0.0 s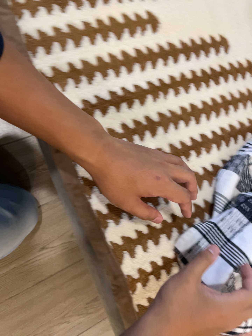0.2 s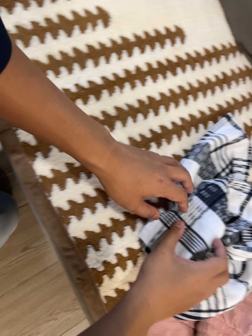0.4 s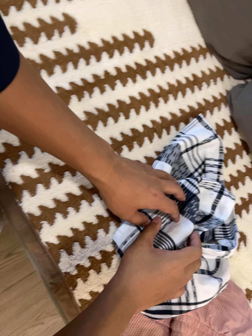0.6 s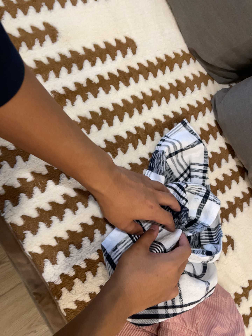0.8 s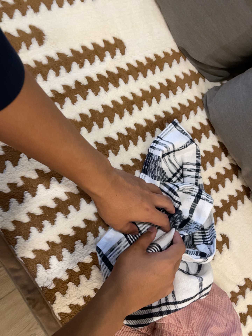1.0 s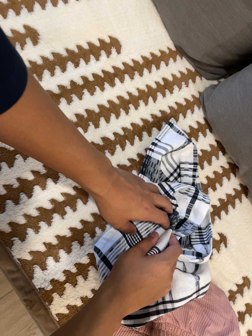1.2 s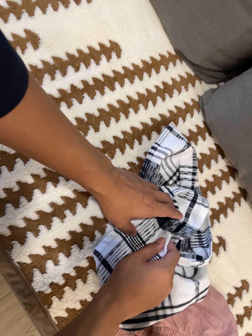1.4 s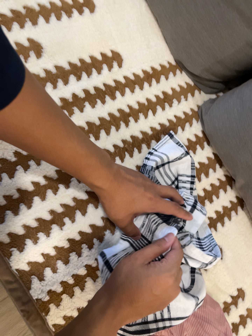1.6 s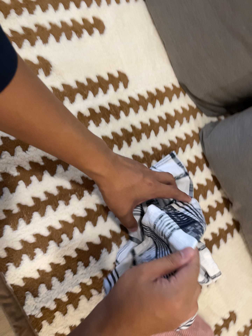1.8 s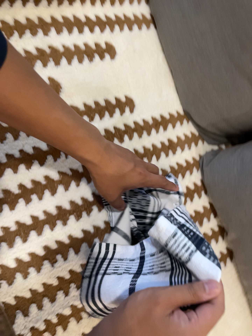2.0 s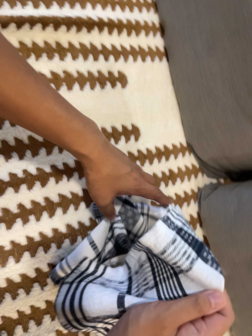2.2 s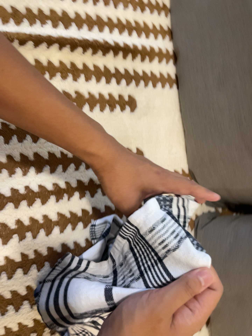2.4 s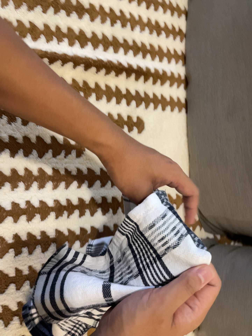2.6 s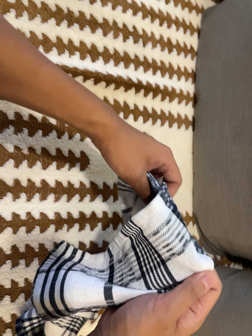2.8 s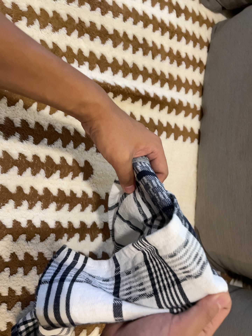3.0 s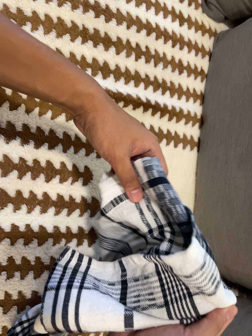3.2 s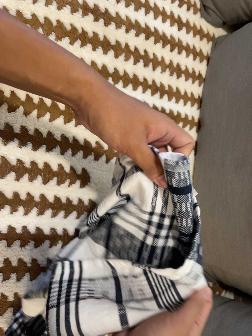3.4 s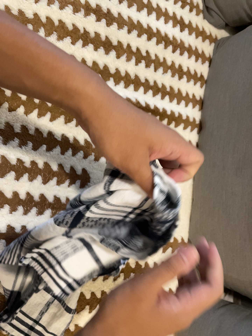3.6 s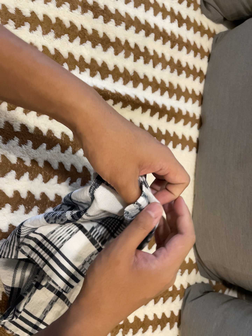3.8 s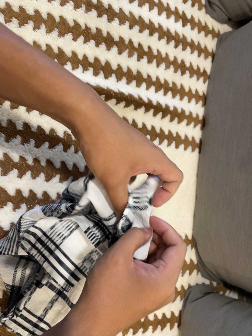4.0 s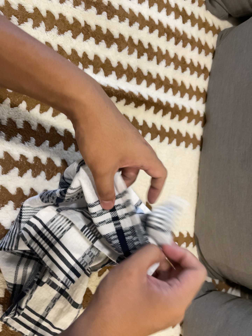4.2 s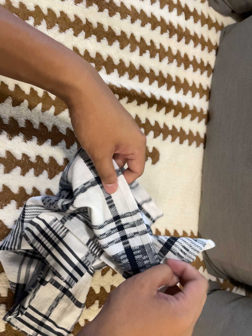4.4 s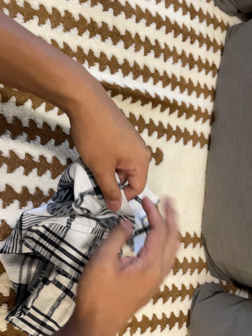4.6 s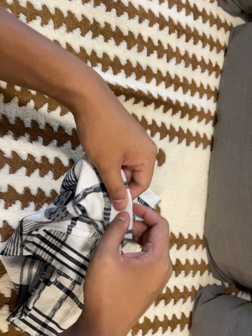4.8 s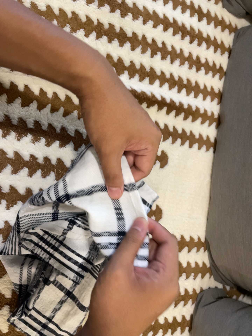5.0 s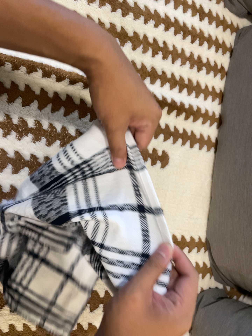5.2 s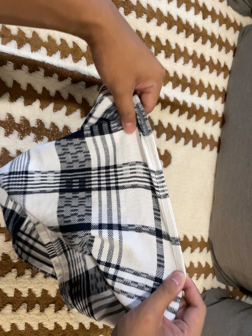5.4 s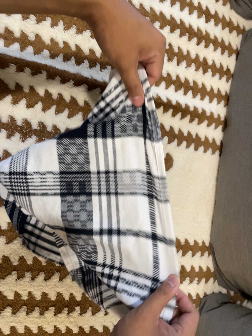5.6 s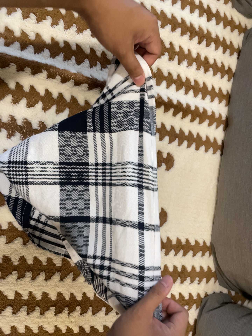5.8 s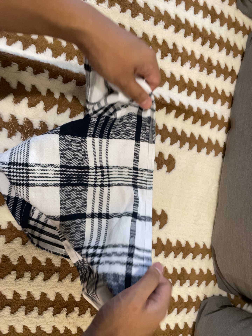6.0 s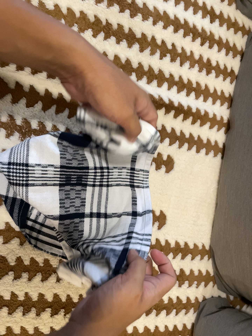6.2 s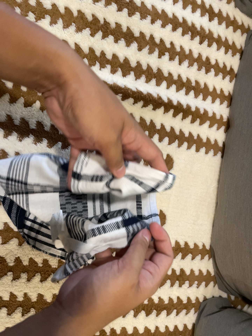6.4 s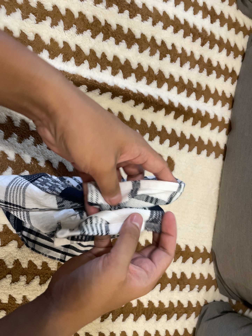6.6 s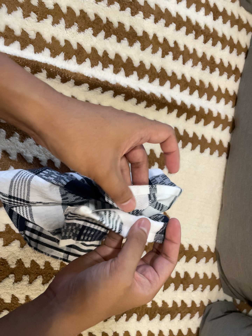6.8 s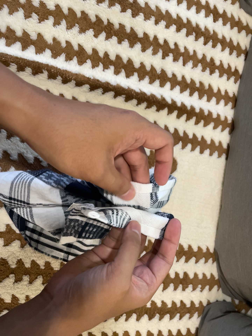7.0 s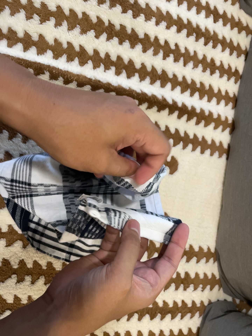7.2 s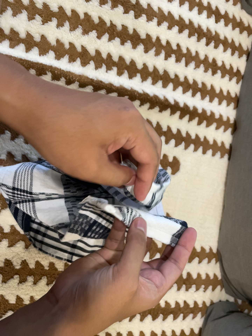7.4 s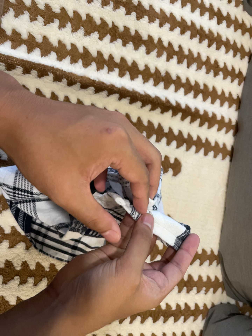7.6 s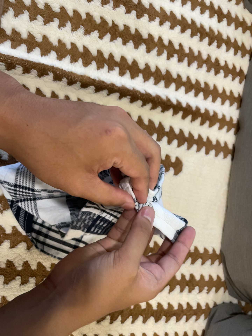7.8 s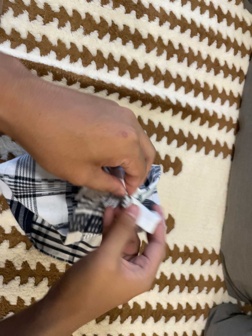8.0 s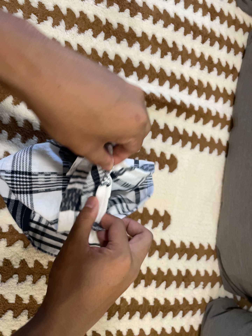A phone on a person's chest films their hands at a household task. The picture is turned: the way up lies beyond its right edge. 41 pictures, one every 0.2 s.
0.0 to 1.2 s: The camera travels to its right, about 16 cm, so close, fixed things drift to the left. It rolls about its line of sight by about 10 degrees, and the scene rotates counterclockwise.
1.2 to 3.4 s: The camera travels toward the top of its view, about 22 cm, so close, fixed things drift downward. Its aim tips toward the top of its view by about 10 degrees, and the scene shifts downward. It rolls about its line of sight by about 35 degrees, and the scene rotates clockwise.
3.4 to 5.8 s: The camera shifts only a little, or ends up much as it began.
5.8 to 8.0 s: The camera keeps its place and its aim.
The film runs forward here.
